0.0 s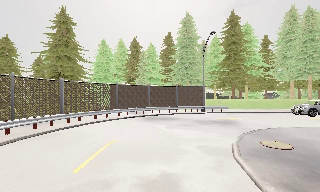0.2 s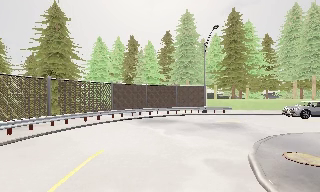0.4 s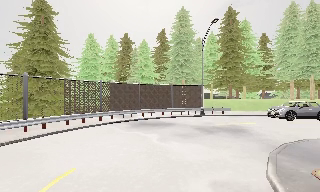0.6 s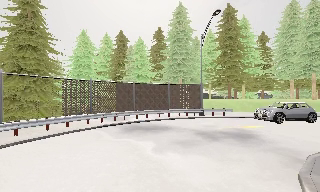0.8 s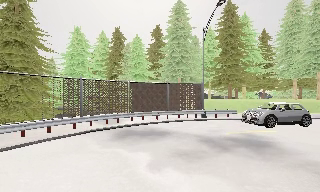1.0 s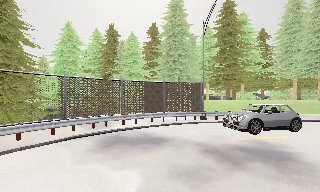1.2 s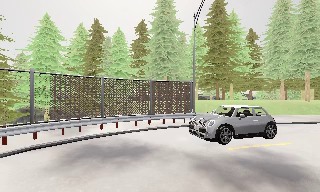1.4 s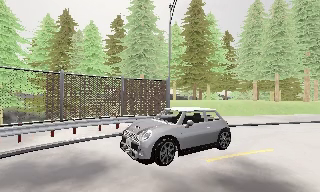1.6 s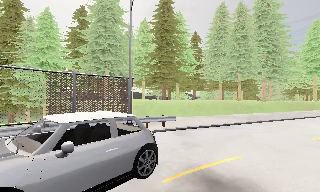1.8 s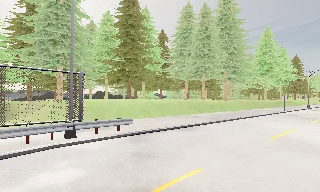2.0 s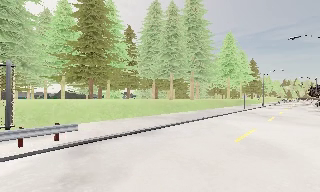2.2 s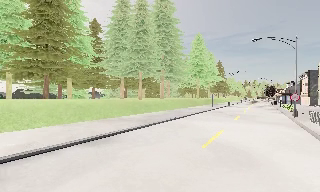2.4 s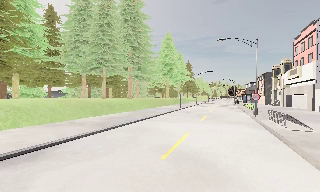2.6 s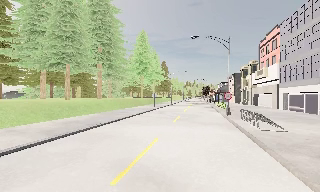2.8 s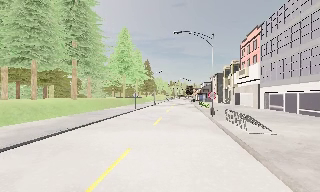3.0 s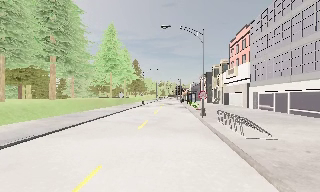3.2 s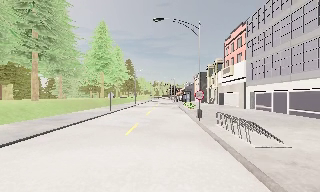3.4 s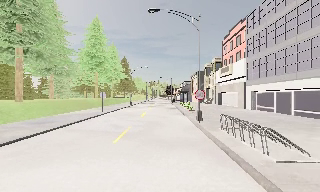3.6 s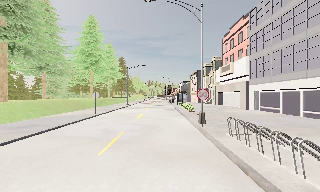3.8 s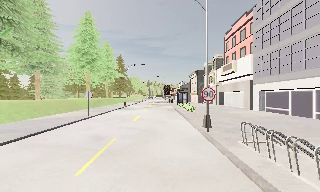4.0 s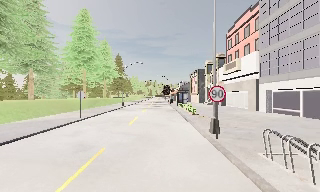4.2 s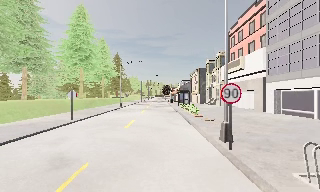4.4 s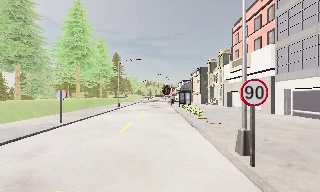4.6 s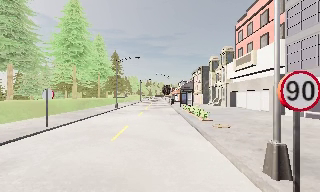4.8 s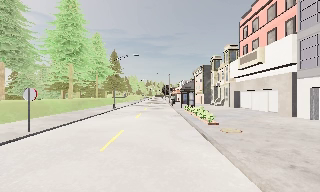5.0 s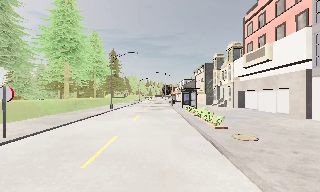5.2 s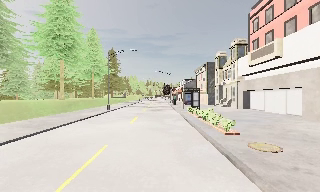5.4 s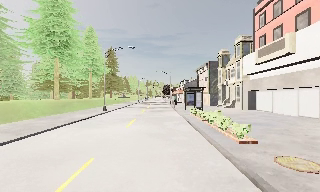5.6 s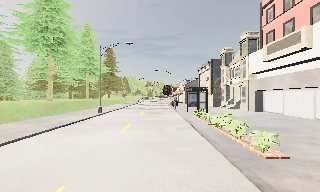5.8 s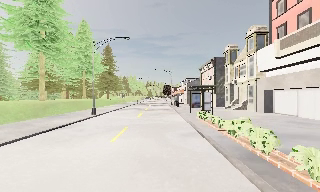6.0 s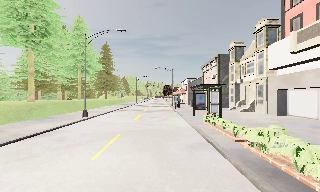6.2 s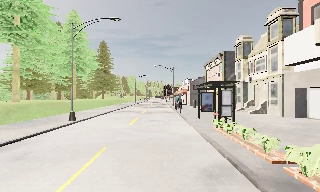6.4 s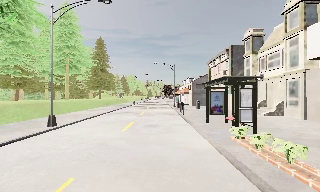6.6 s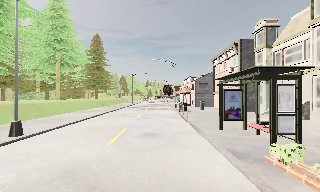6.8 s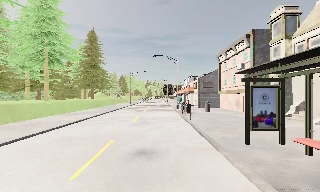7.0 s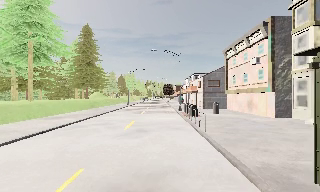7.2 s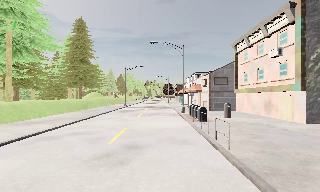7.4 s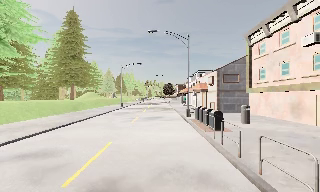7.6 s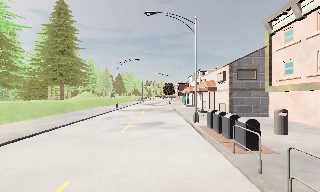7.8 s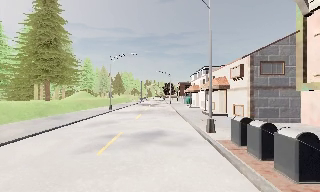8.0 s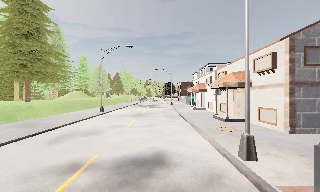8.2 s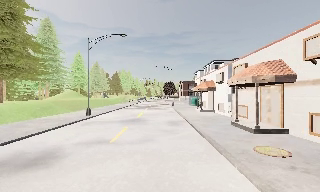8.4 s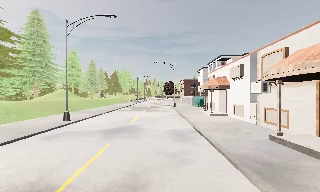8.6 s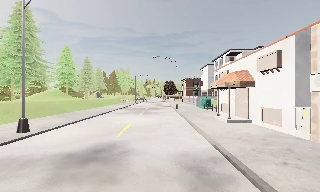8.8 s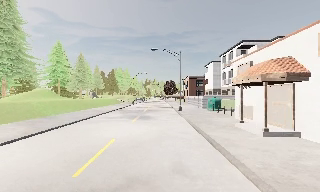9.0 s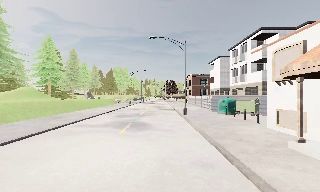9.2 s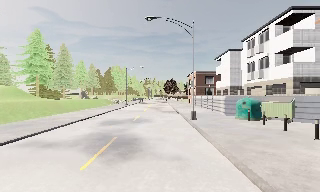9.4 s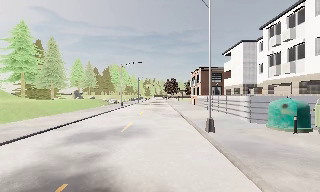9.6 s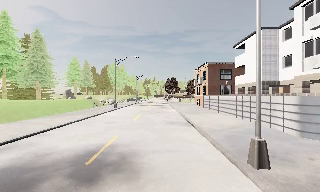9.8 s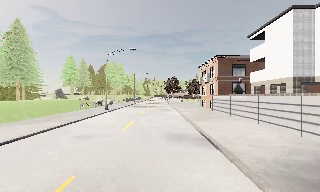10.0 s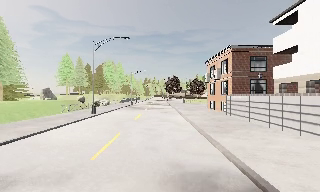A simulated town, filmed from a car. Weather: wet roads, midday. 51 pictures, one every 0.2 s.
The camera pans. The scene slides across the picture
to the left.
The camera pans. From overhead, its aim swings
clockwise.
0.0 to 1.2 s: The camera travels forward, about 8 m, so what stands in front looms larger.
1.2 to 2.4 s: The scene slides to the left, as the camera pans about 60 degrees to its right. It travels forward and to its right, about 8 m.
2.4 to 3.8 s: The camera swings to its right by about 20 degrees, and the scene slides to the left. It travels forward, about 9 m, so what stands in front looms larger.
3.8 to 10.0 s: The camera travels forward, about 80 m, so what stands in front looms larger. It gains speed.
The film runs forward here.
